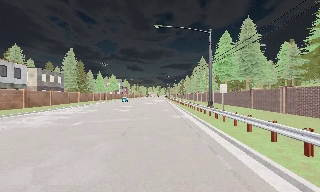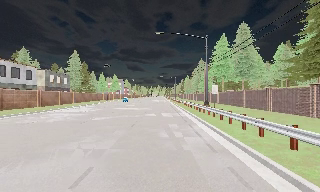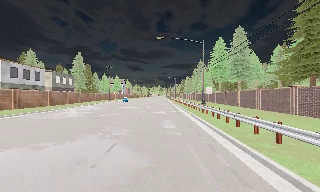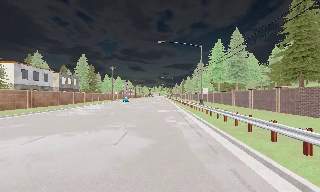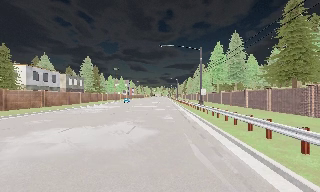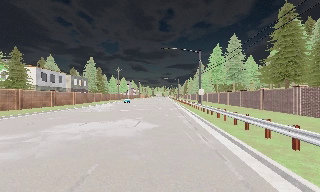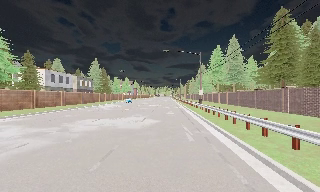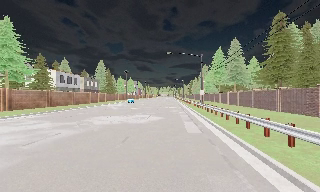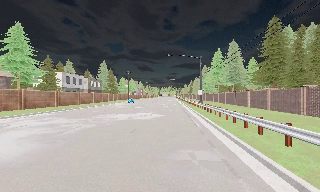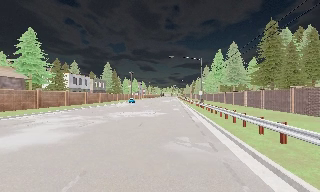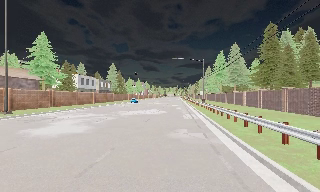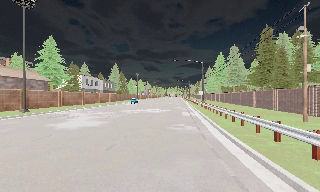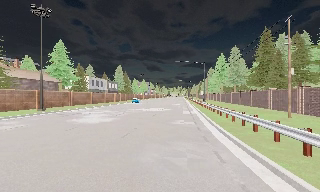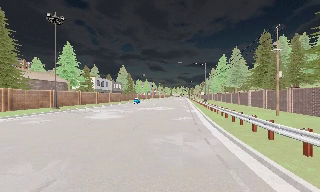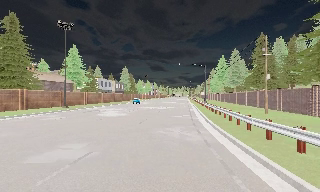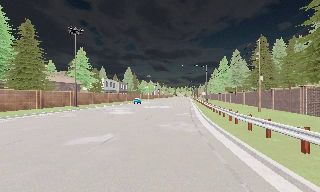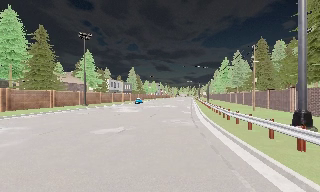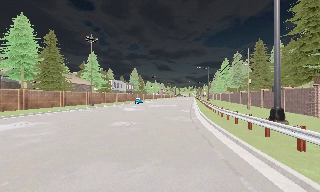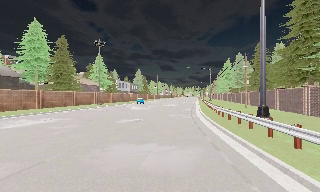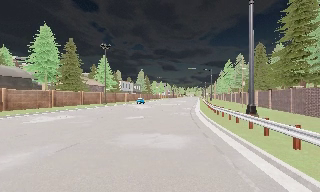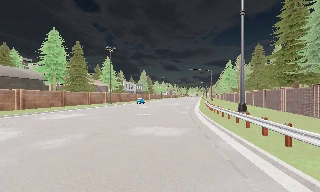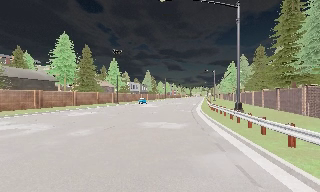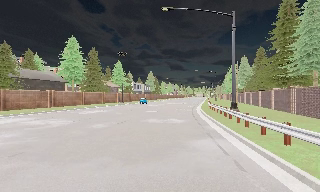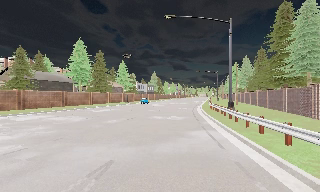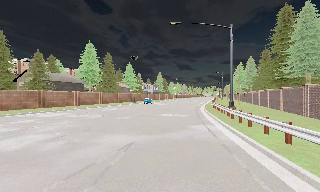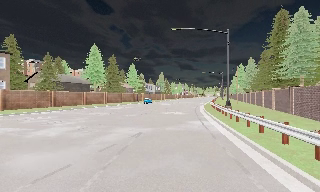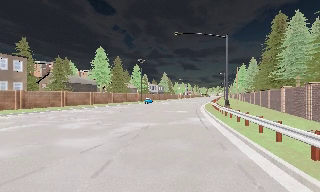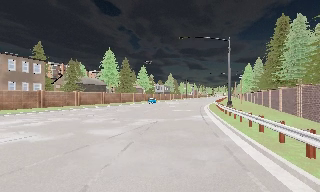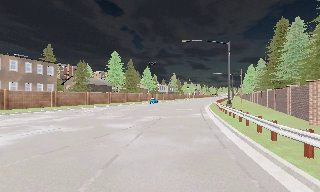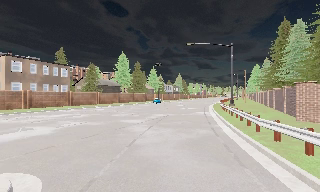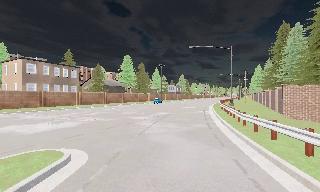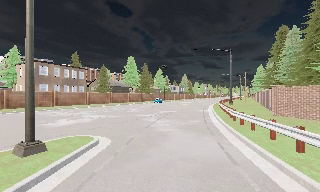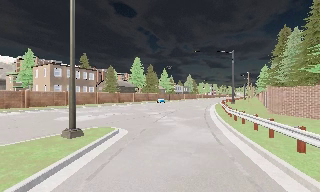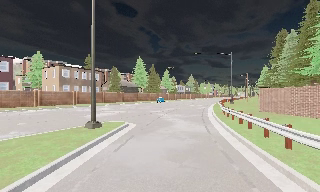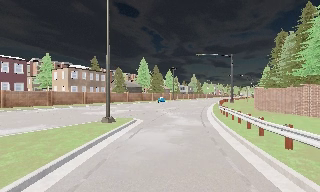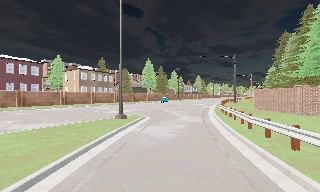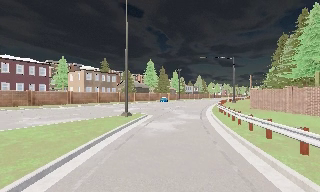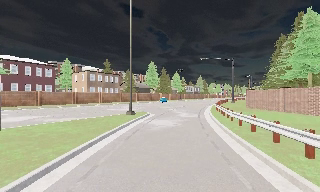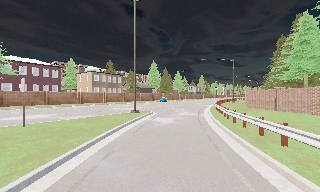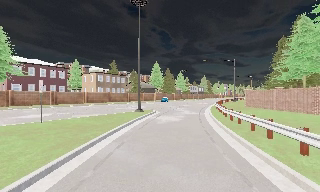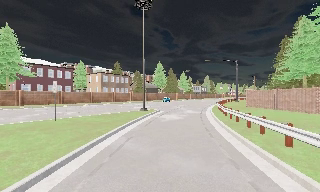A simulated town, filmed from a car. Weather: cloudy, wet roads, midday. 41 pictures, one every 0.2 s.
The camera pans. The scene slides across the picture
to the right.
The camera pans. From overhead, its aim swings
counterclockwise.
0.0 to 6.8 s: The scene slides to the right, as the camera pans about 30 degrees to its left. It travels backward, about 60 m.
6.8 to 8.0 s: The camera travels backward, about 7 m, so what stands in front gets smaller. It loses speed.
The film runs backward here.
